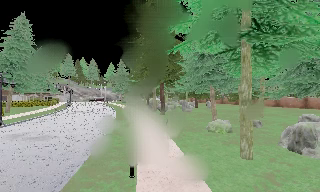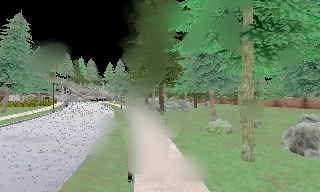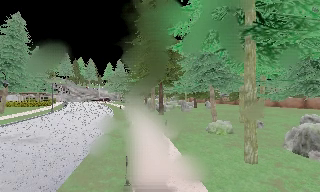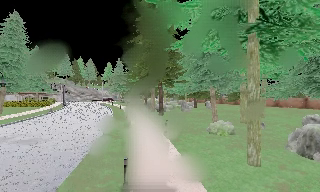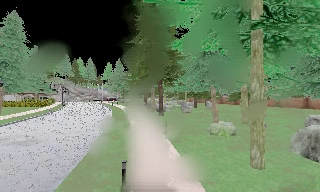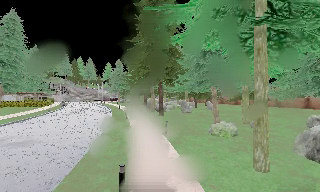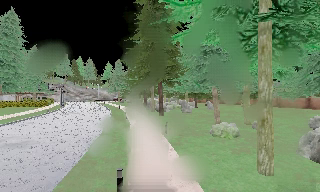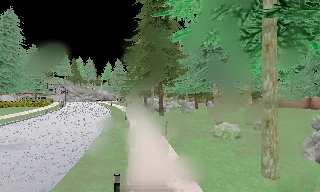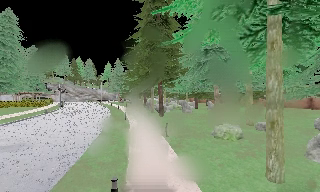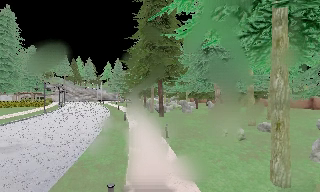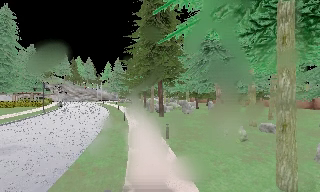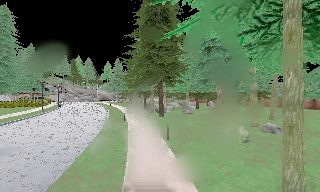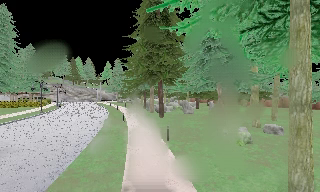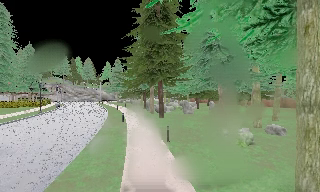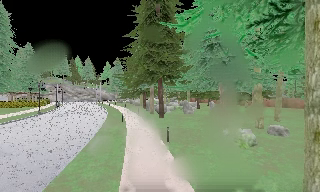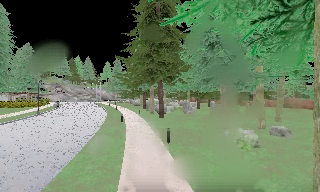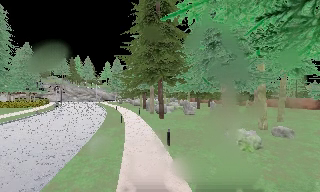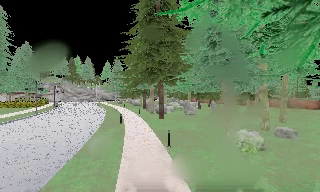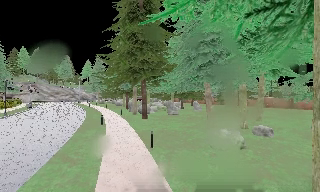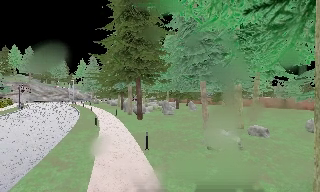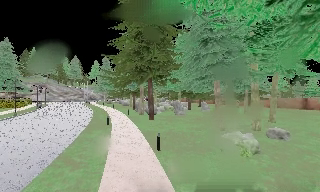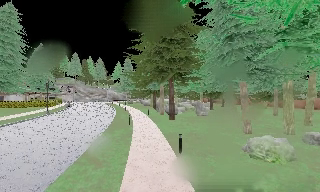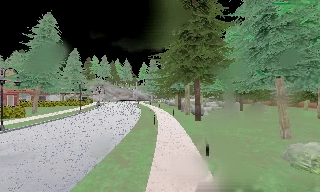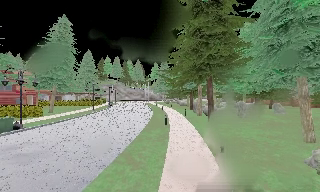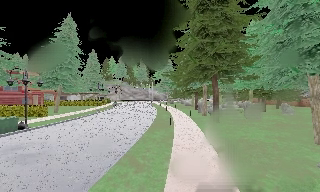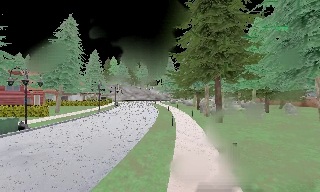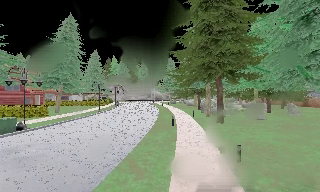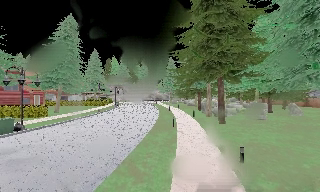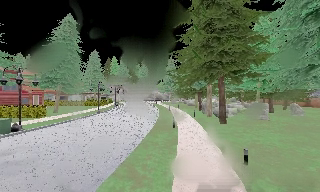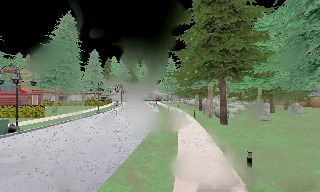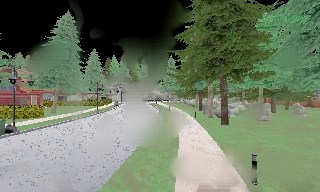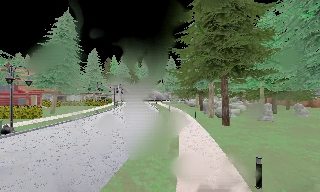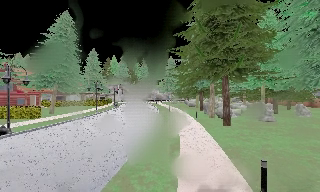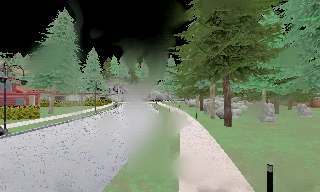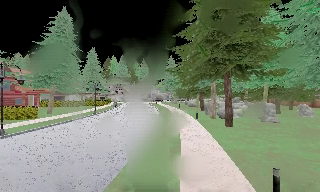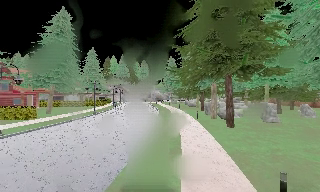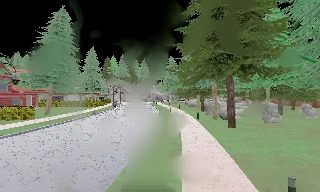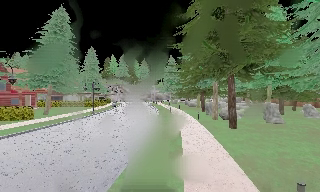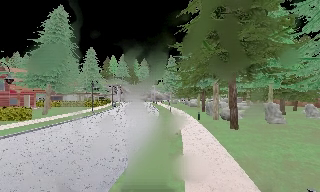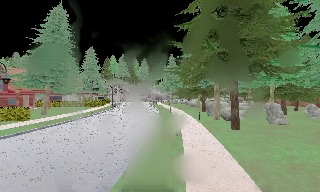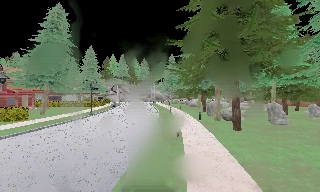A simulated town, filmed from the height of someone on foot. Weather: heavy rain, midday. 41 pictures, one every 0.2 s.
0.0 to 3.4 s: The camera travels forward, about 4 m, so what stands in front looms larger.
3.4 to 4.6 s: The camera pans to its left, which is counterclockwise from overhead, by about 15 degrees. It travels forward, about 1.5 m, so what stands in front looms larger.
4.6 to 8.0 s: The camera travels forward, about 4 m, so what stands in front looms larger.
The film runs forward here.
